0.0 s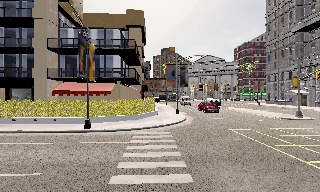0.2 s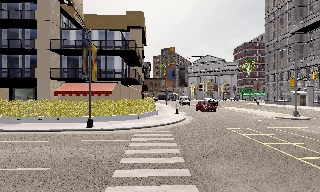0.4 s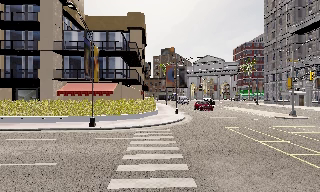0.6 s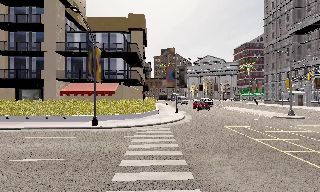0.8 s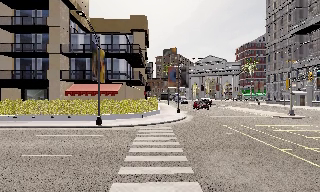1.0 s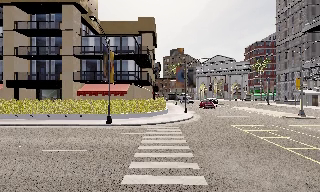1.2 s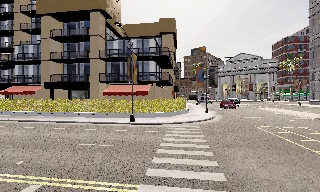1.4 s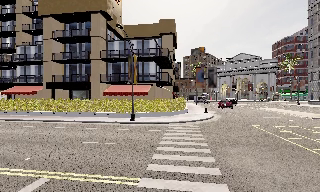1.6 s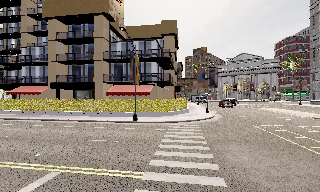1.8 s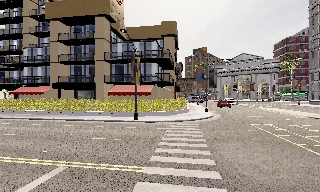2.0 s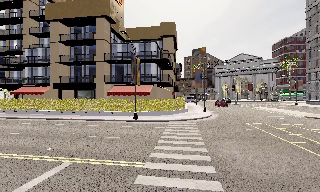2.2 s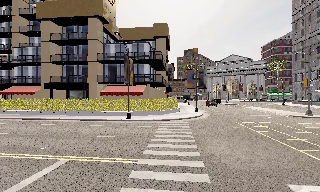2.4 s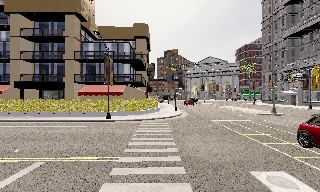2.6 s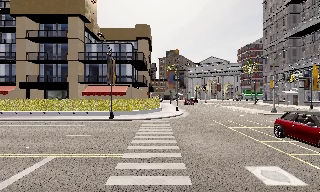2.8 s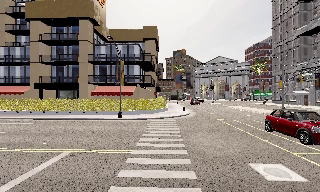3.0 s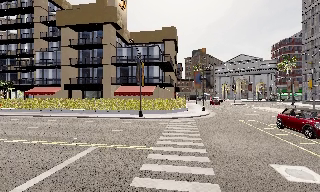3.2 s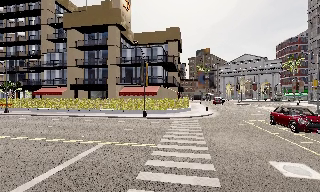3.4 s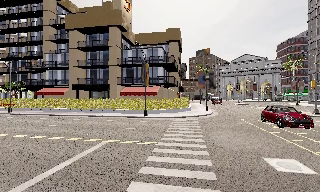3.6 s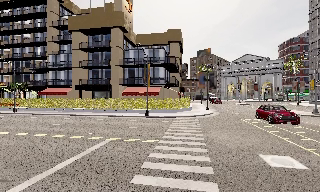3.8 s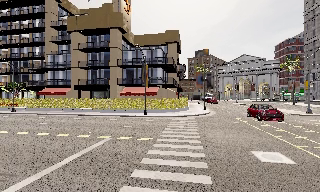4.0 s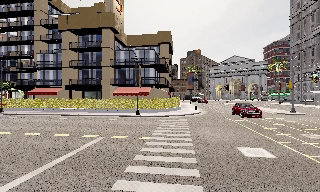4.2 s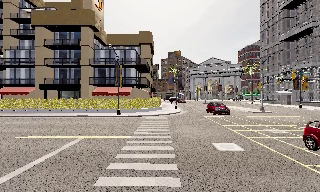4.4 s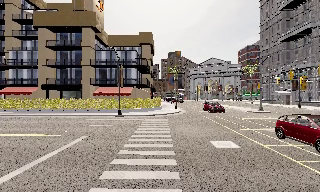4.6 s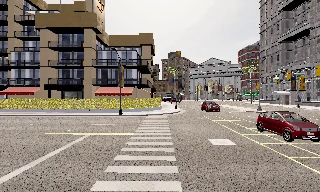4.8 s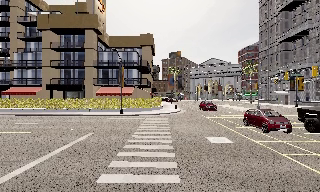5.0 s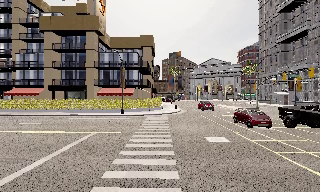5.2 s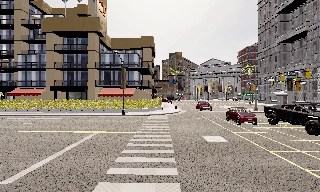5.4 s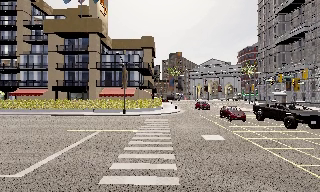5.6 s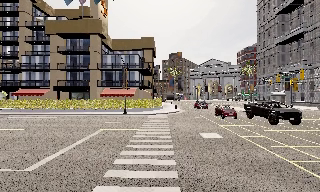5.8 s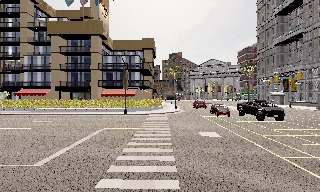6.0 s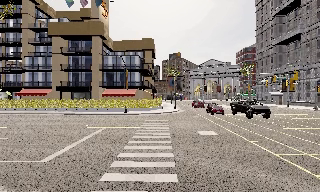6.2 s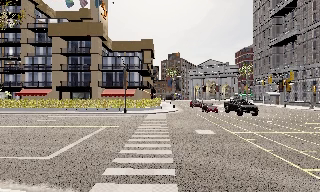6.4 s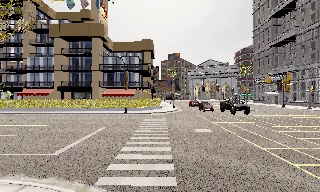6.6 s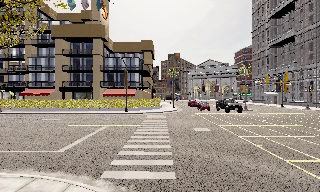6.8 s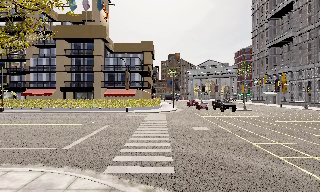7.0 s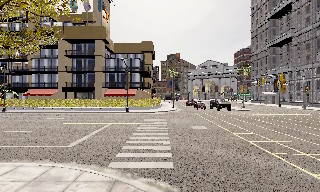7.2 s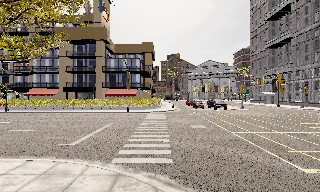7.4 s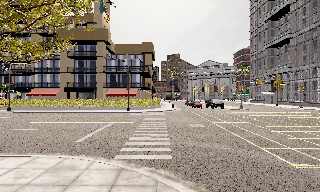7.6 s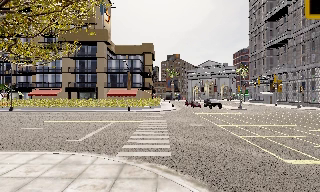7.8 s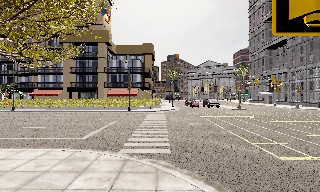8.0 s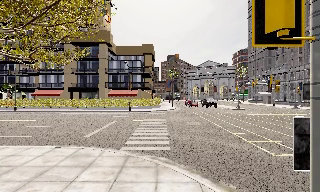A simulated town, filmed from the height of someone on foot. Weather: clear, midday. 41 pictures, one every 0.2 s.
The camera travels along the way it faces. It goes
backward.
0.0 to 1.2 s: The camera pans to its left, which is counterclockwise from overhead, by about 10 degrees. It travels backward, about 2.5 m, so what stands in front gets smaller.
1.2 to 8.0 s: The camera travels backward, about 13 m, so what stands in front gets smaller.
The film runs backward here.
